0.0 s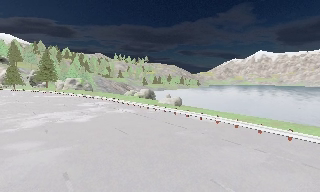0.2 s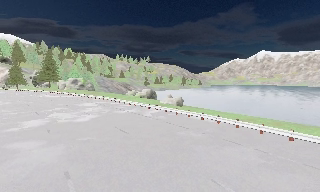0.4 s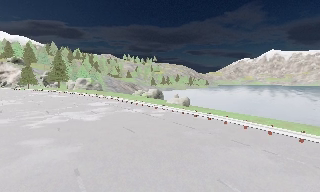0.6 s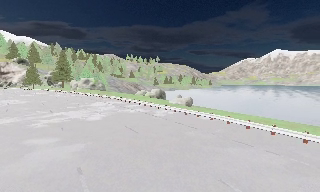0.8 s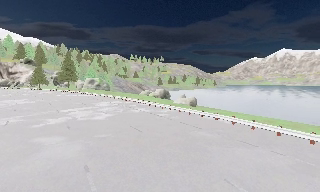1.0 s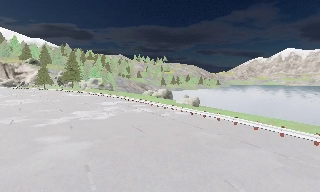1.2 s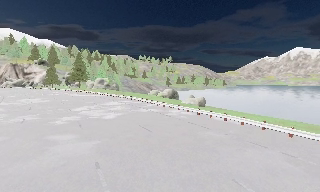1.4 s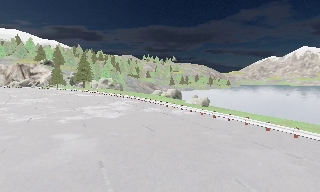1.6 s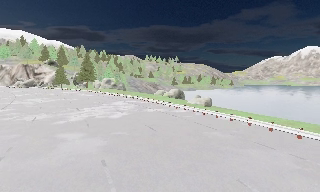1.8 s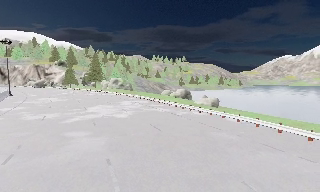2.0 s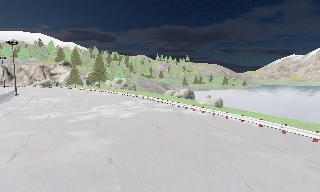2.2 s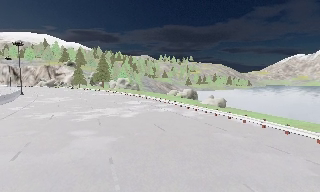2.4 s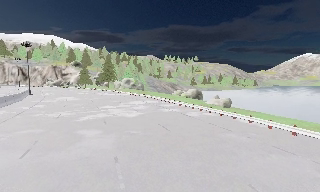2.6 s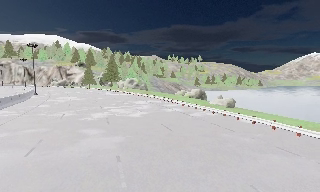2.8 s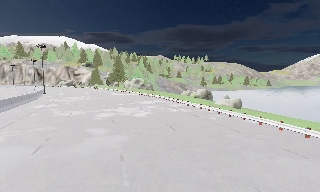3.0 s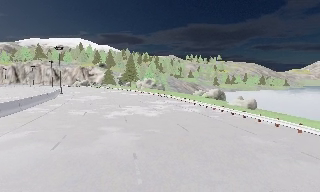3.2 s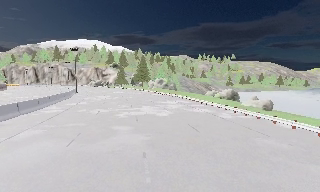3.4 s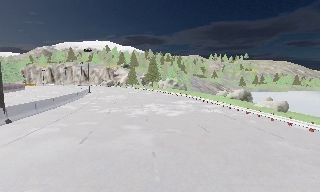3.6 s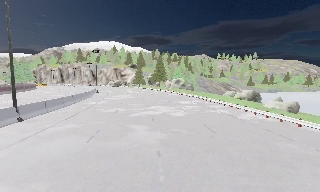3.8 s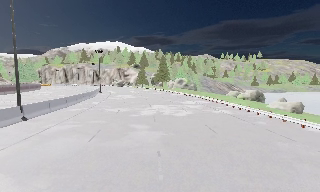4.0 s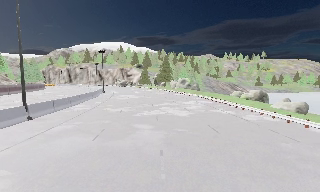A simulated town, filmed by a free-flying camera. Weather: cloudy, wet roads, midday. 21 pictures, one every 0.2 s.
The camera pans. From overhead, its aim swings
counterclockwise.
The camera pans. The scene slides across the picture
to the right.
0.0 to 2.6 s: The camera swings to its left by about 20 degrees, and the scene slides to the right.
2.6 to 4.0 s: The camera swings to its left by about 20 degrees, and the scene slides to the right.
The film runs backward here.
